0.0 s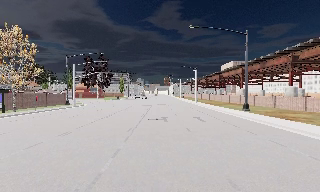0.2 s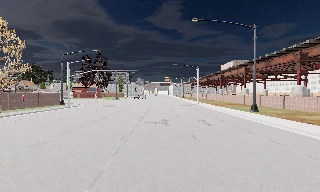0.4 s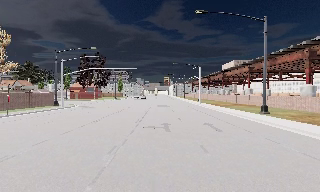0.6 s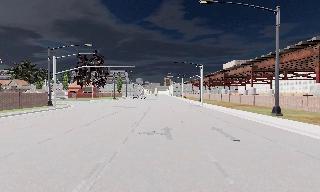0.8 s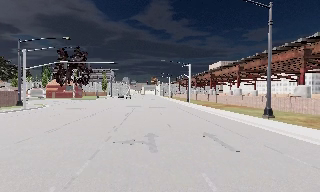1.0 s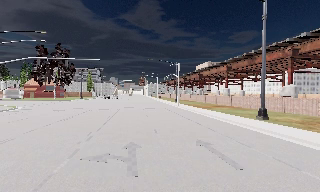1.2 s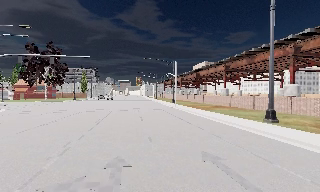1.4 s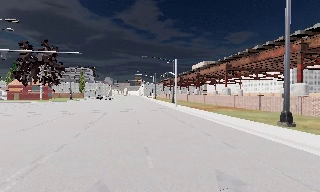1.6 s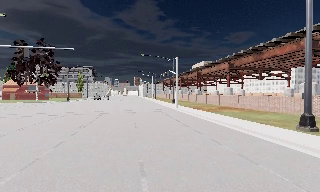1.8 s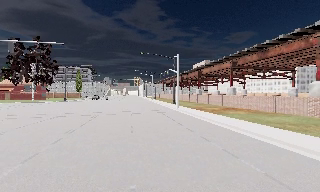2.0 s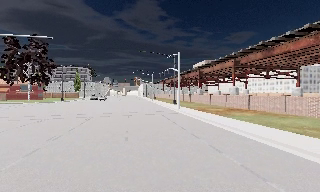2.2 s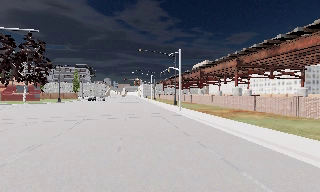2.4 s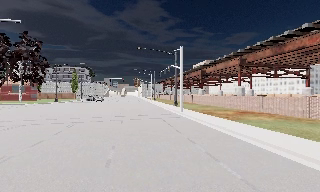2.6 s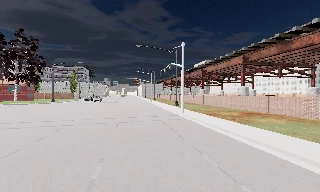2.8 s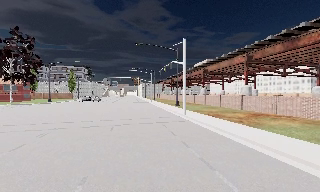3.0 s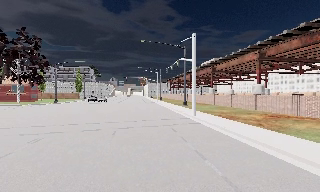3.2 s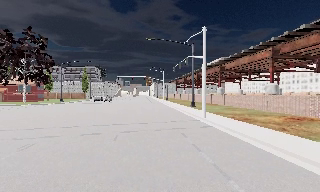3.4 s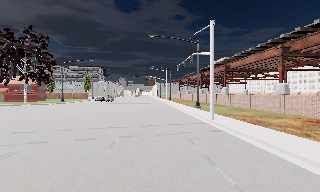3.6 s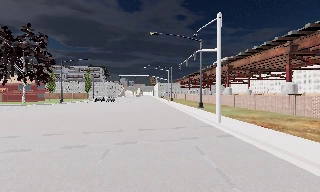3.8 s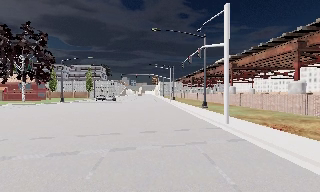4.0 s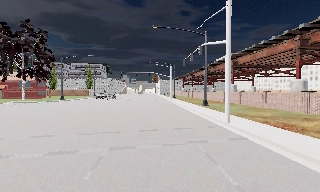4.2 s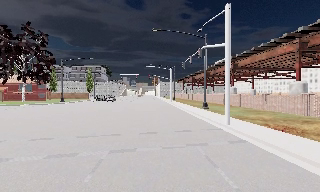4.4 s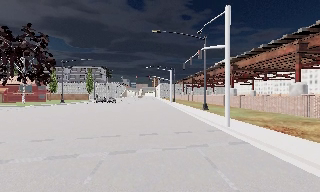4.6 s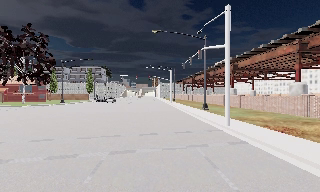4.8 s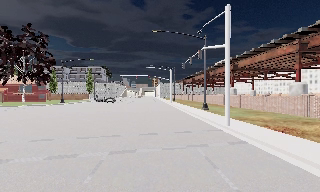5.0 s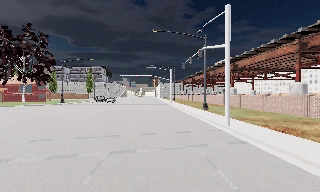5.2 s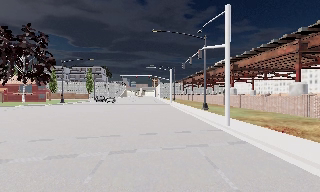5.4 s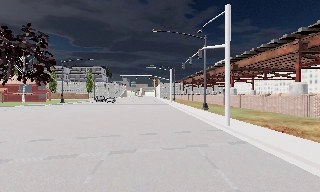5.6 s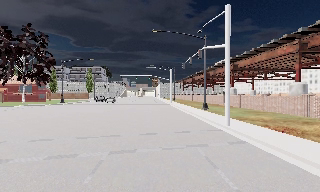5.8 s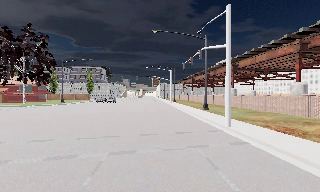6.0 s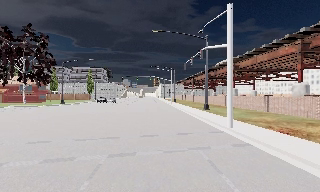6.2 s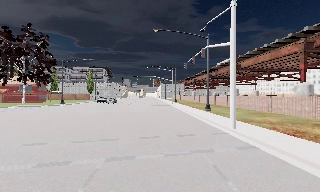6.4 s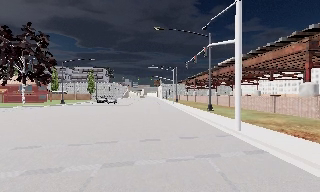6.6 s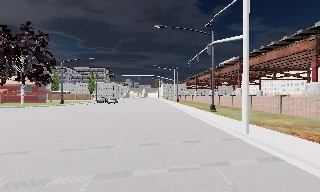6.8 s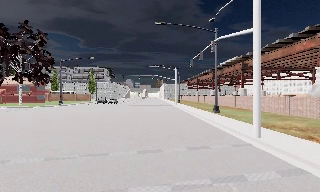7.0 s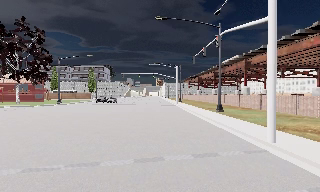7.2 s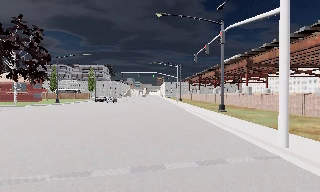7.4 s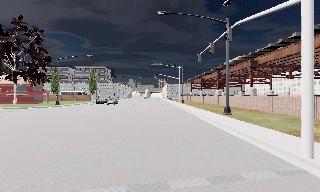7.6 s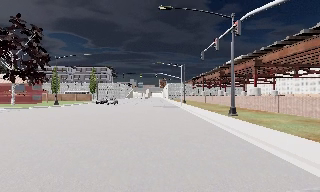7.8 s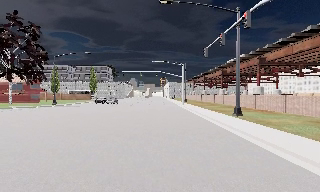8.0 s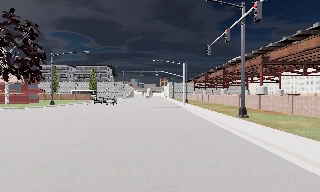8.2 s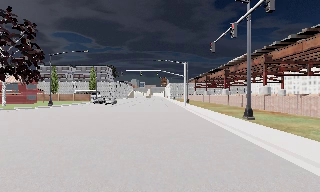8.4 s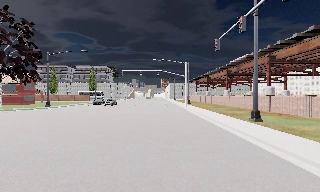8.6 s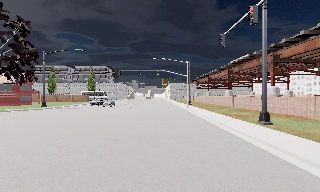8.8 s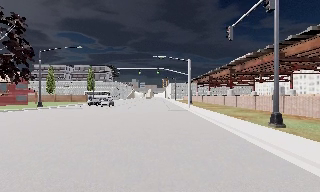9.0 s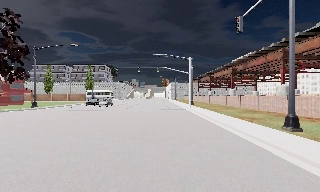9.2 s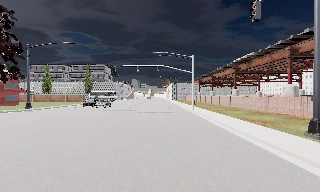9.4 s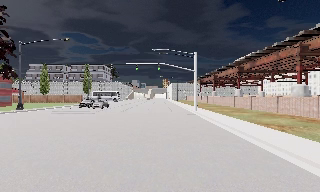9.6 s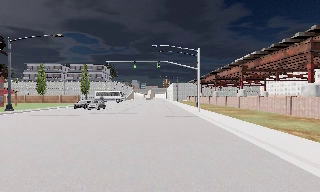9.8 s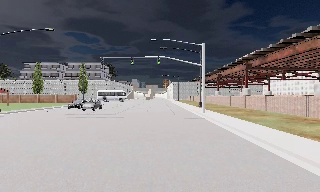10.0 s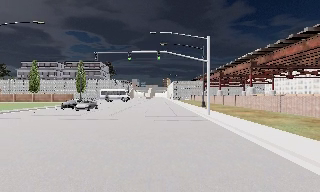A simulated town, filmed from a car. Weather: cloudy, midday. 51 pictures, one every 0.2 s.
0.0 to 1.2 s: The camera pans to its right, which is clockwise from overhead, by about 10 degrees. It travels forward, about 10 m, so what stands in front looms larger.
1.2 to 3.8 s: The camera travels forward, about 17 m, so what stands in front looms larger.
3.8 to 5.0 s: The camera shifts only a little, or ends up much as it began.
5.0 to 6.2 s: The camera travels forward, about 0.5 m, so what stands in front looms larger. It gains speed.
6.2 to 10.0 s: The camera travels forward, about 20 m, so what stands in front looms larger. It gains speed.
The film runs forward here.
